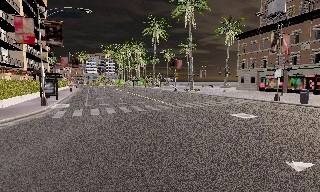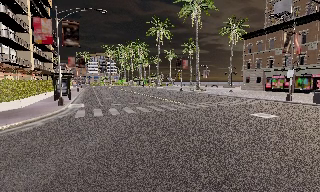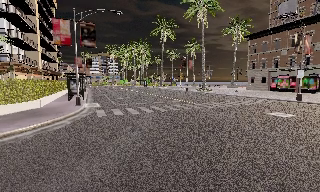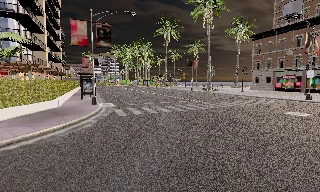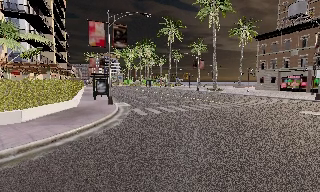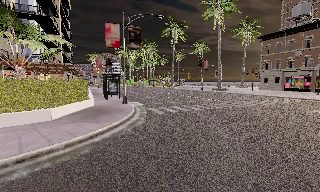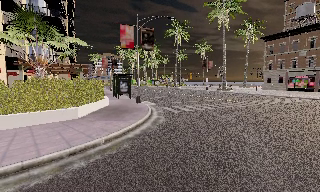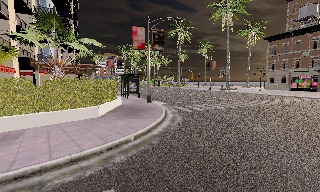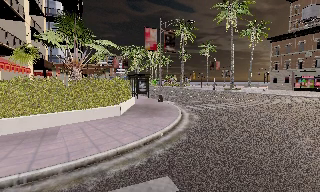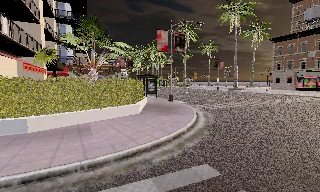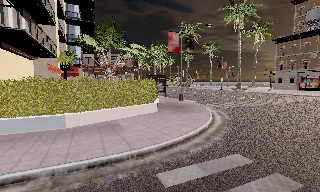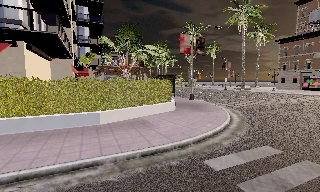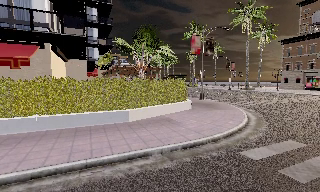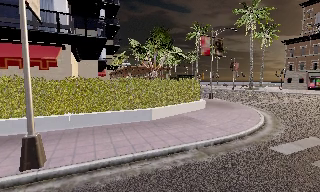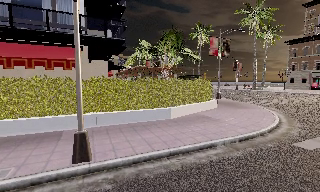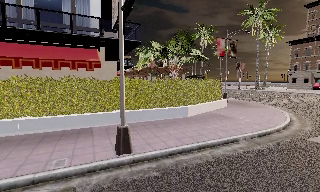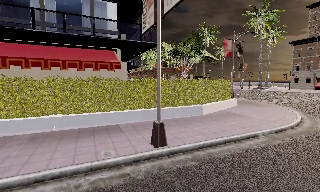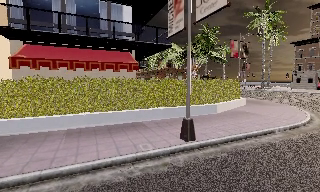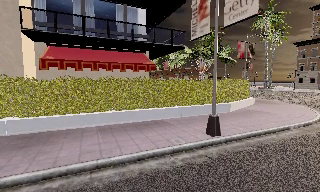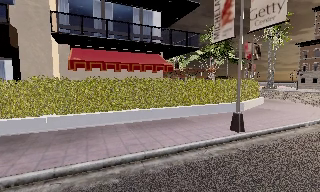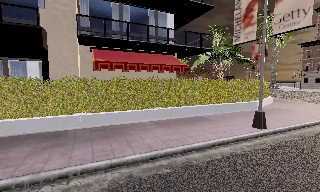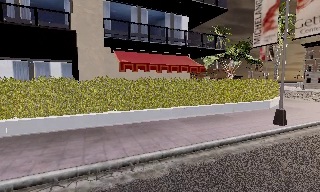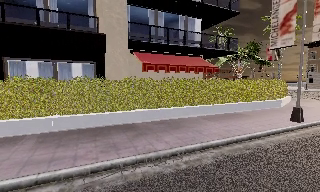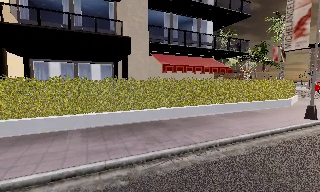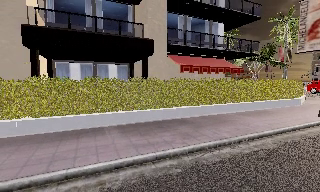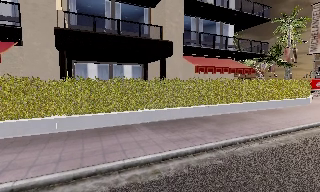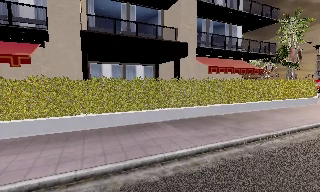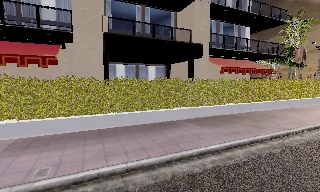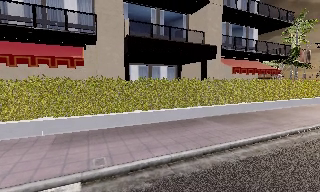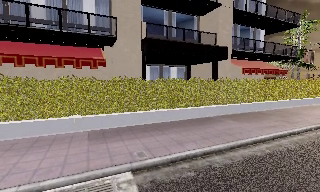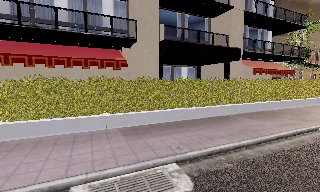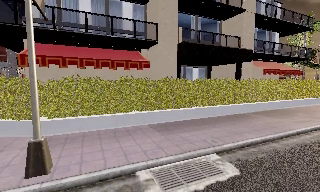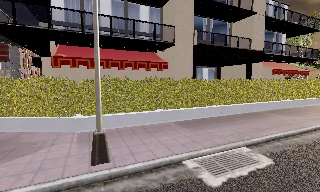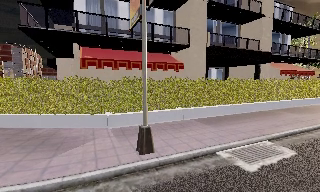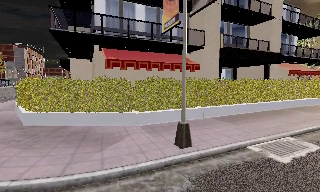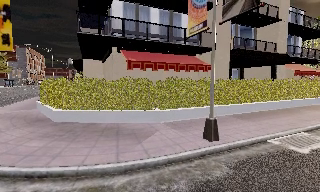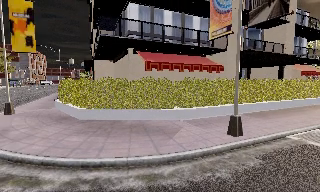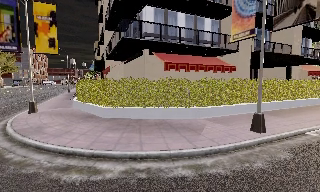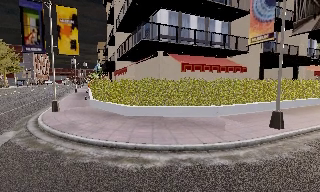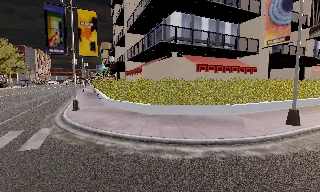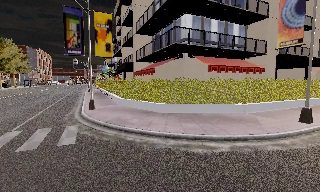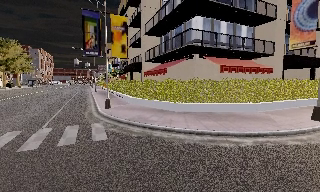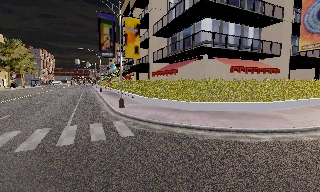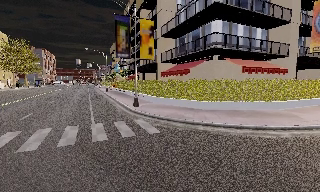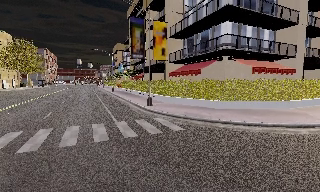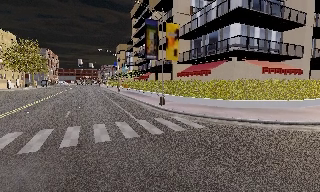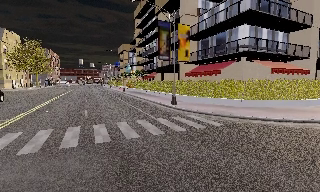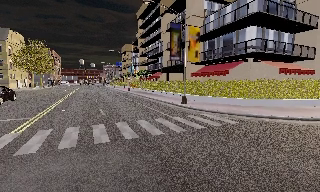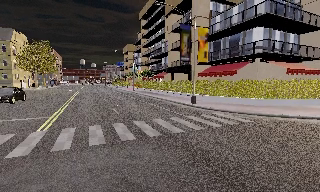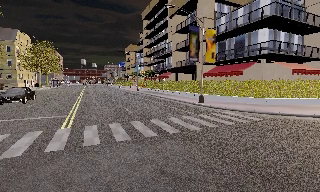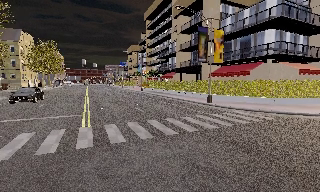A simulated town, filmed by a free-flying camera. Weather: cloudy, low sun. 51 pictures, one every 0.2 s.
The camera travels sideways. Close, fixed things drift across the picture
to the right.
0.0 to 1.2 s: The camera travels to its left, about 7 m, so close, fixed things drift to the right.
1.2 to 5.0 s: The camera travels to its left and backward, about 20 m, so close, fixed things drift to the right.
5.0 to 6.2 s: The camera travels to its left, about 6 m, so close, fixed things drift to the right.
6.2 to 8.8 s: The camera travels to its left and backward, about 14 m, so close, fixed things drift to the right.
8.8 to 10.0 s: The camera travels to its left, about 6 m, so close, fixed things drift to the right.
The film runs forward here.
